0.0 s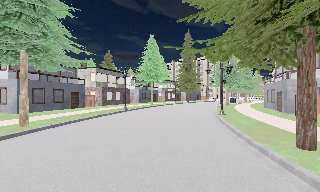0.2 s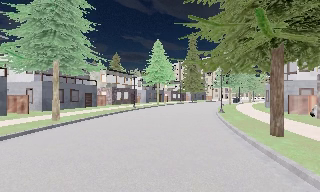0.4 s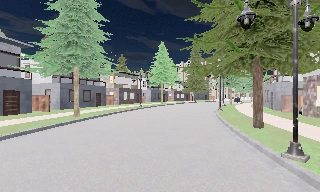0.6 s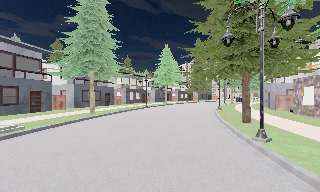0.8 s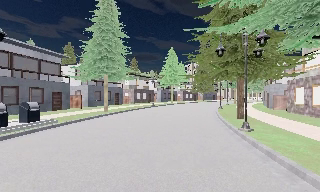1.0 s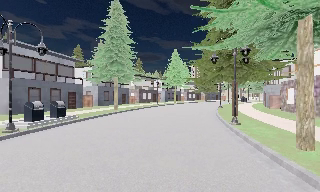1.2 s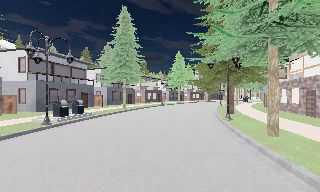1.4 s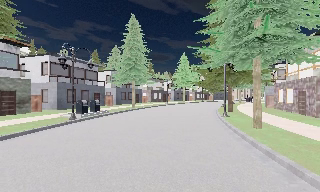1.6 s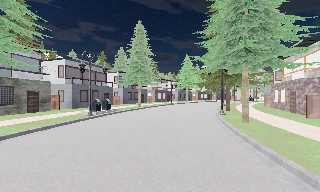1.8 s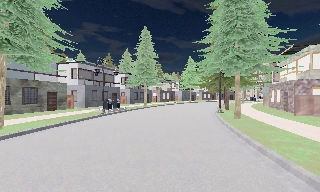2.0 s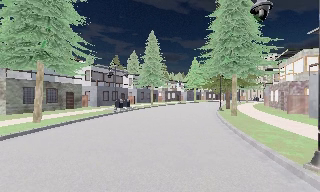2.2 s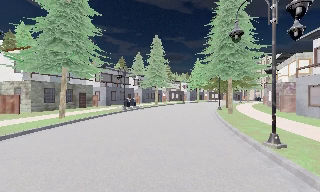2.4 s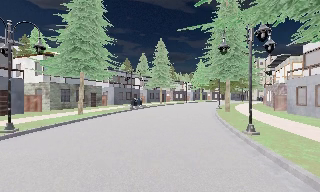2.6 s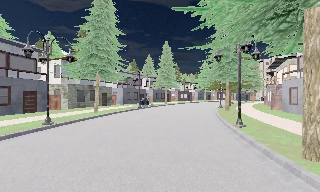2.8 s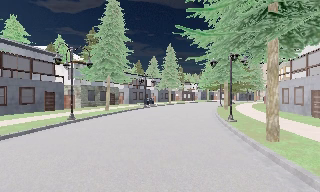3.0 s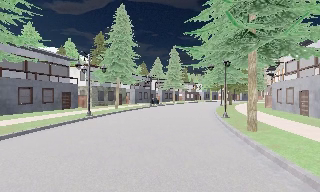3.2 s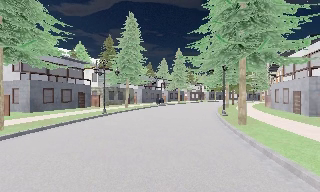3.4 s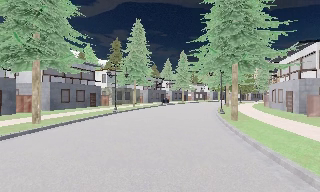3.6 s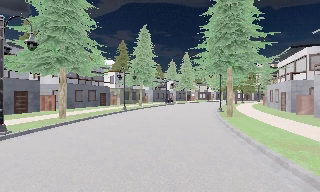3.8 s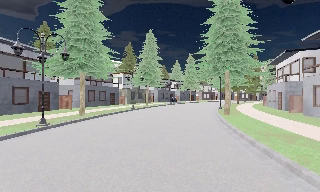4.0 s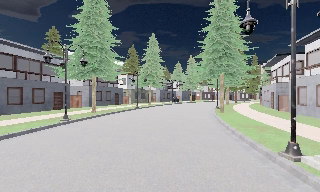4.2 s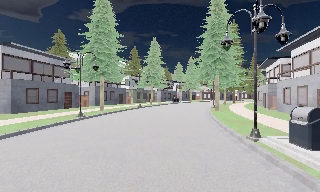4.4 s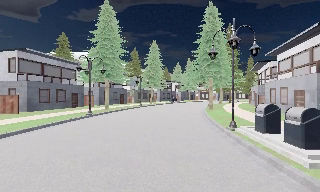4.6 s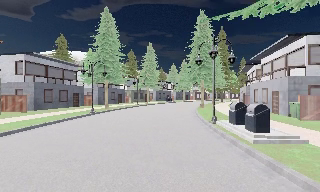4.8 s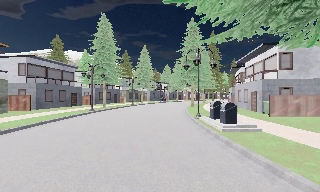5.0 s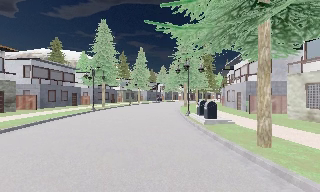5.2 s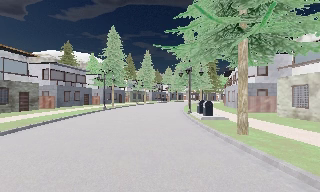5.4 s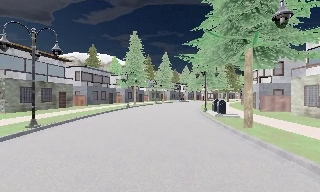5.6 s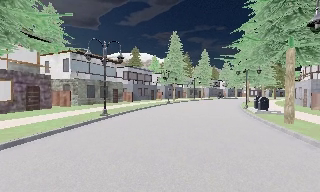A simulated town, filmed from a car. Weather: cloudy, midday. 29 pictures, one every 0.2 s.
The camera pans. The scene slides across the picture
to the right.
The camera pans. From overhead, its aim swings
counterclockwise.
0.0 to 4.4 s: The camera pans to its left, which is counterclockwise from overhead, by about 30 degrees. It travels backward, about 35 m.
4.4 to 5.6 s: The camera pans to its left, which is counterclockwise from overhead, by about 15 degrees. It travels backward, about 10 m, so what stands in front gets smaller.
The film runs backward here.
